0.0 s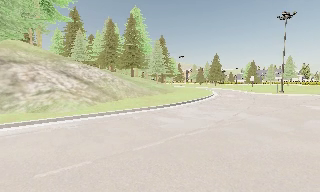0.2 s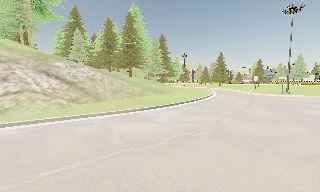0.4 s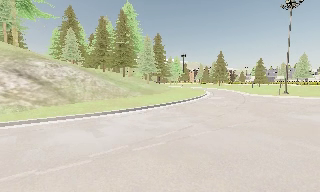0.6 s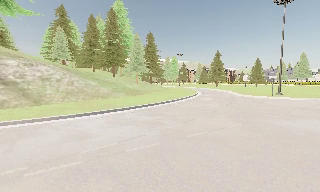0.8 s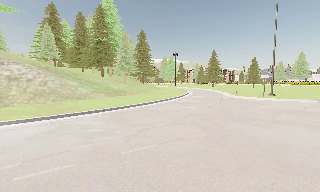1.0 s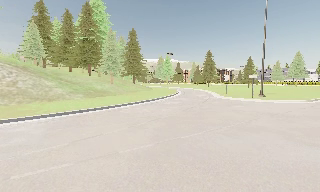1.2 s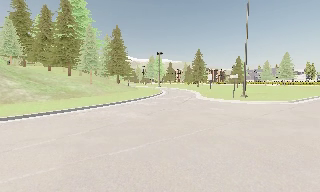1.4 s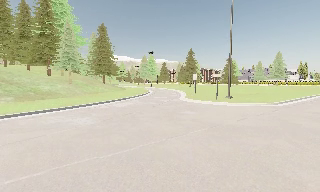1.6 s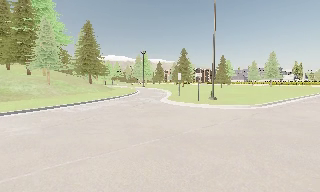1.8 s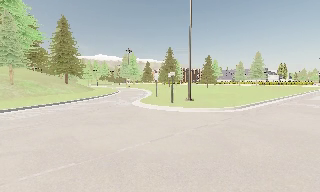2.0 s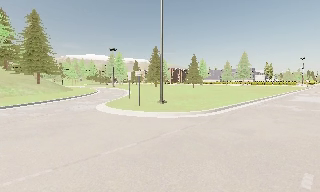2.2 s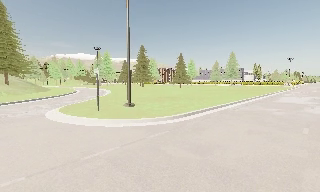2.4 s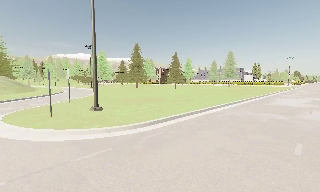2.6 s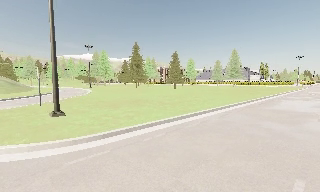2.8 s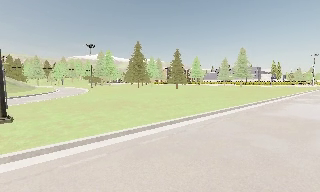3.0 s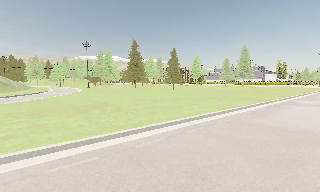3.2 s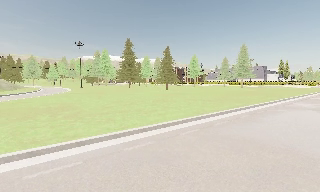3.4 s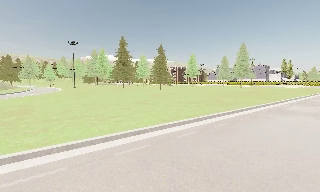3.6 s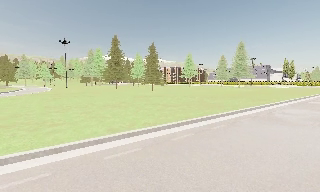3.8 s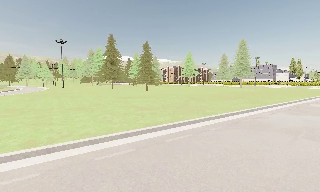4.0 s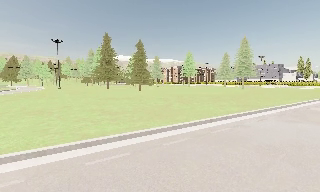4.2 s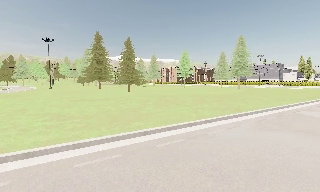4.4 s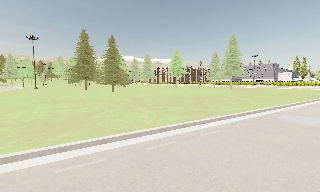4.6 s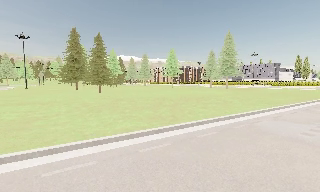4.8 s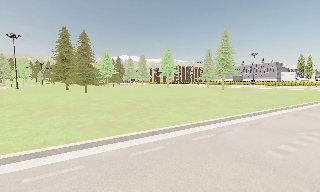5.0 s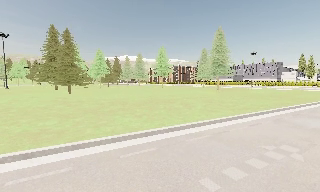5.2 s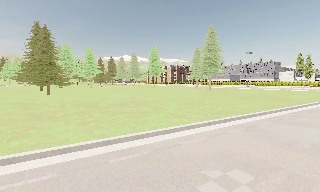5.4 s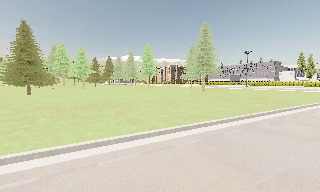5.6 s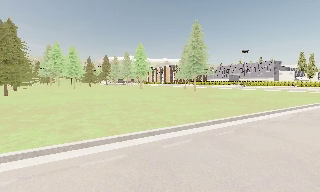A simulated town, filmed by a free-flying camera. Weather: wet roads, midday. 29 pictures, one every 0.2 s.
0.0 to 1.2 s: The camera travels to its right and forward, about 13 m, so close, fixed things drift to the left.
1.2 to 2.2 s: The camera pans to its right, which is clockwise from overhead, by about 10 degrees. It travels to its right and forward, about 11 m, so close, fixed things drift to the left.
2.2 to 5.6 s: The camera pans to its left, which is counterclockwise from overhead, by about 15 degrees. It travels to its right and forward, about 40 m, so close, fixed things drift to the left.
The film runs forward here.
